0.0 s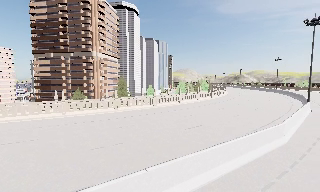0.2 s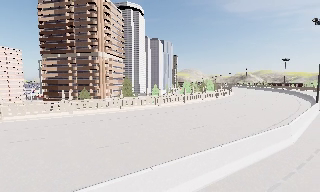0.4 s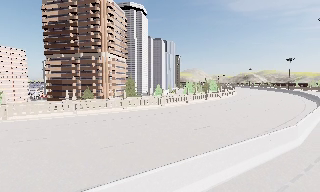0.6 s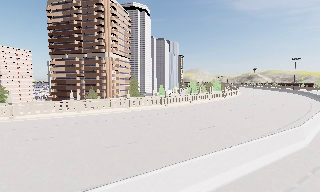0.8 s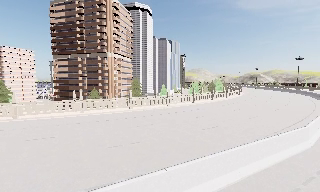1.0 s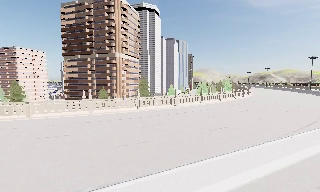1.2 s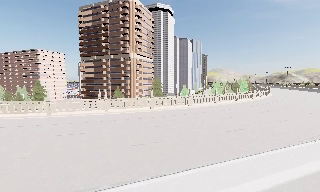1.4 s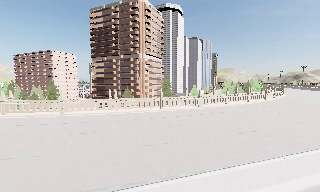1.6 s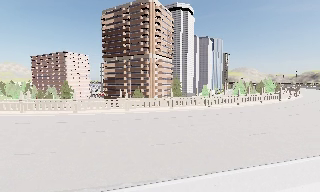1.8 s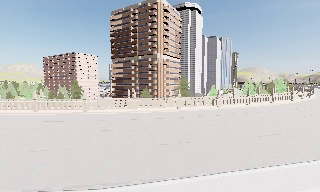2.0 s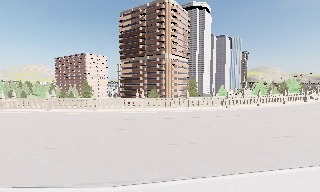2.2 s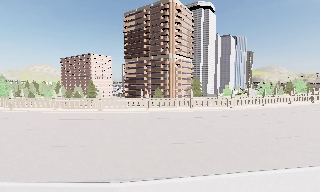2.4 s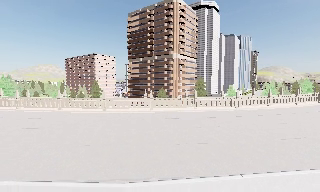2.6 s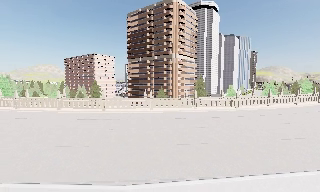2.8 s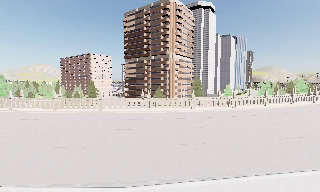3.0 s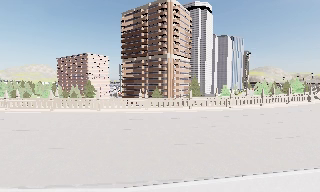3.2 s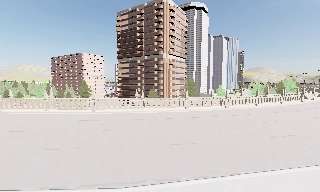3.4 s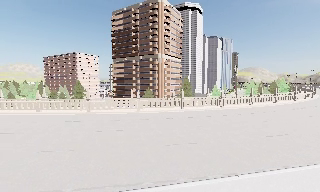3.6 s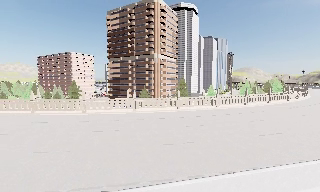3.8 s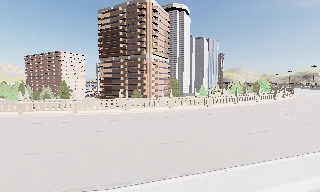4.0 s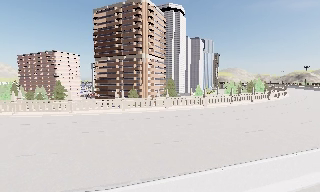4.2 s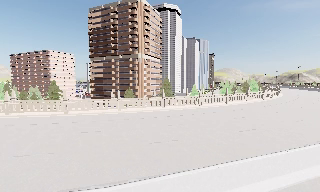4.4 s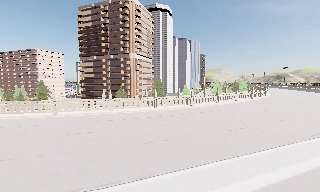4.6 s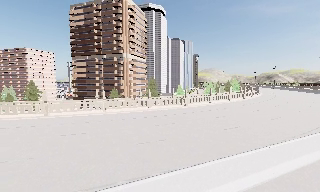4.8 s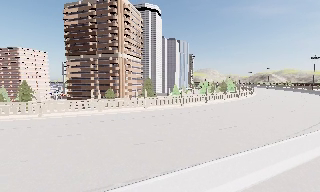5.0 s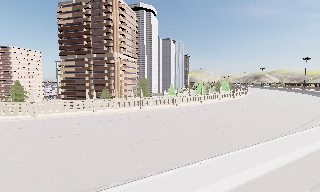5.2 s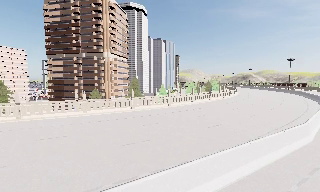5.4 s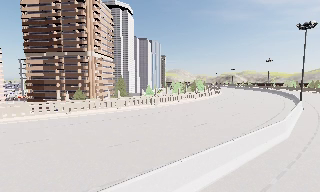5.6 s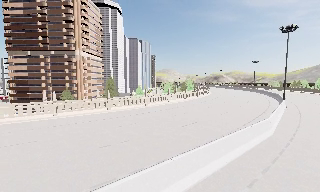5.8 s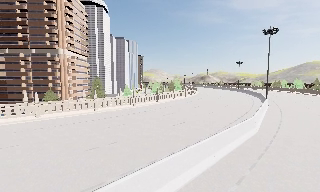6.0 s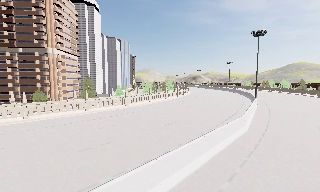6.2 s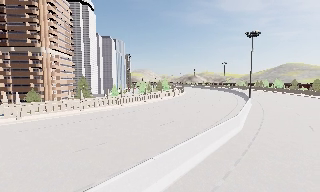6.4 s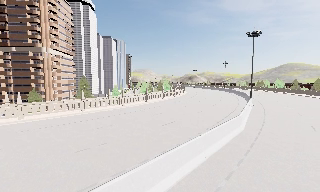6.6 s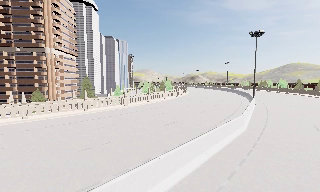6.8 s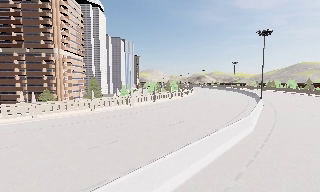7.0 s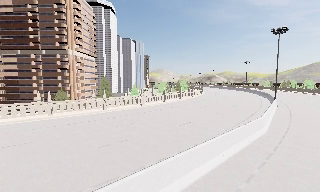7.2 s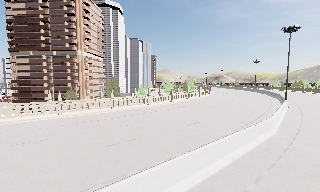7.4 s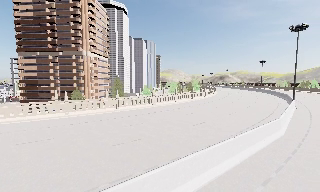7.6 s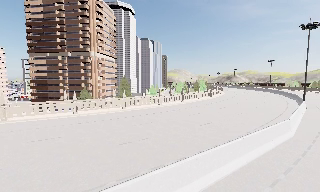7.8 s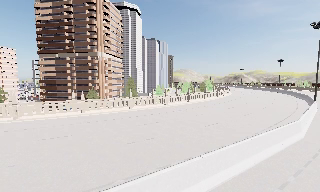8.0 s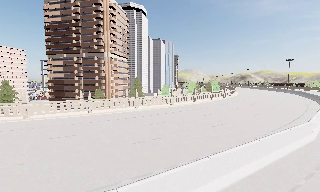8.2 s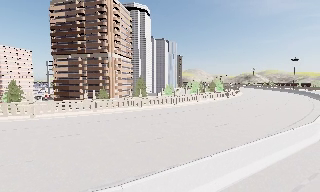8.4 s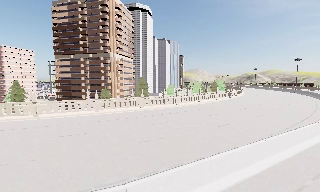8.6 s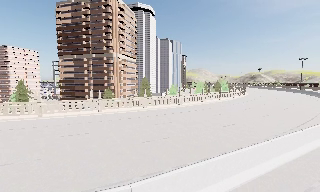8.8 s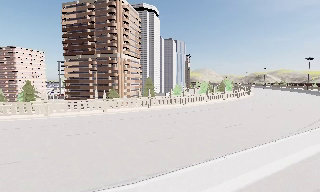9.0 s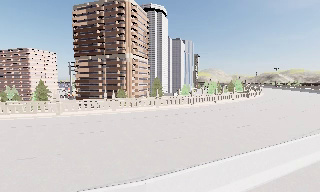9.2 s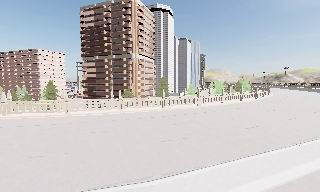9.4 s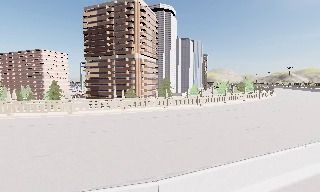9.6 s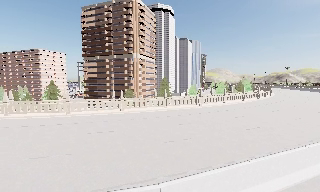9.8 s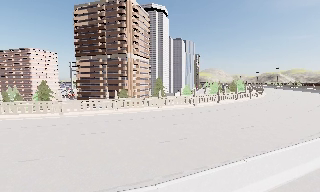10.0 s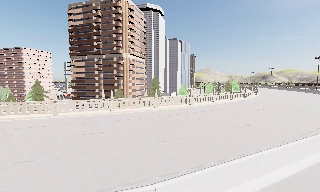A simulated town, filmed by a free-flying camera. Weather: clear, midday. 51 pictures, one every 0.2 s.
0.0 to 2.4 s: The camera pans to its left, which is counterclockwise from overhead, by about 25 degrees. It travels to its left, about 0.5 m, so close, fixed things drift to the right.
2.4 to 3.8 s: The camera shifts only a little, or ends up much as it began.
3.8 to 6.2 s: The camera swings to its right by about 30 degrees, and the scene slides to the left. It travels to its left, about 0.5 m.
6.2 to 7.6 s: The scene slides to the right, as the camera pans about 15 degrees to its left.
7.6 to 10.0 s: The camera travels to its left, about 0.5 m, so close, fixed things drift to the right.
The film runs backward here.
